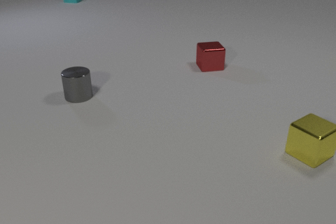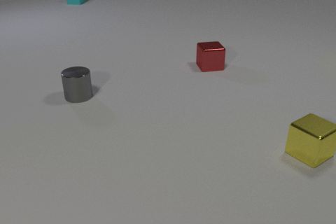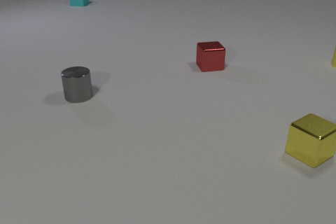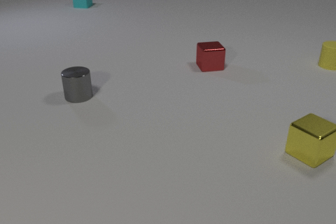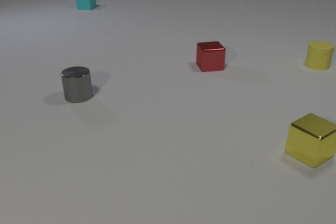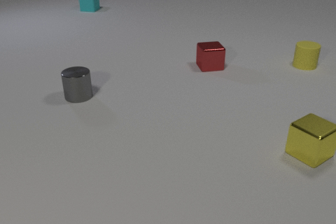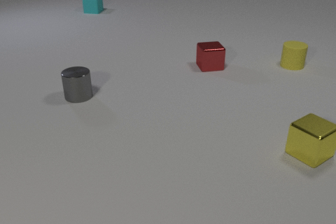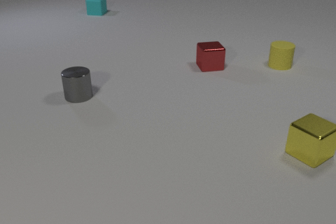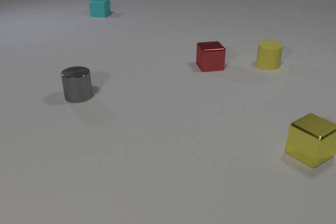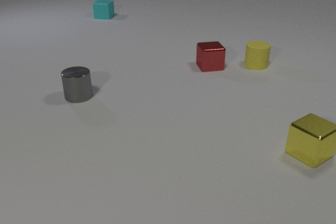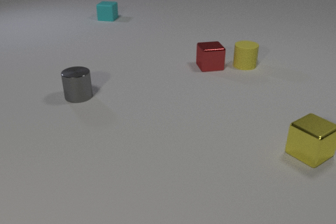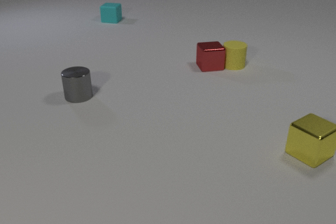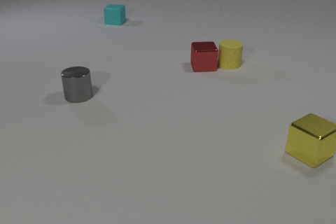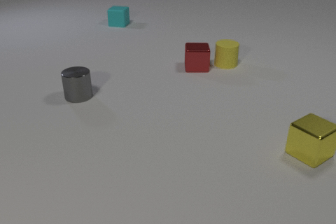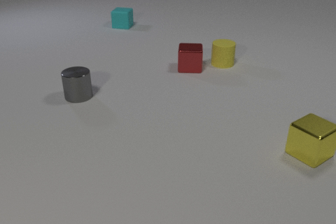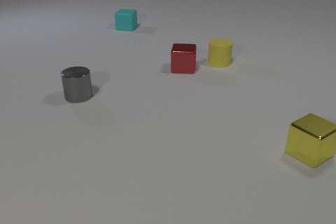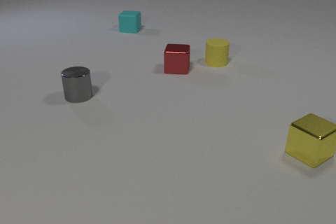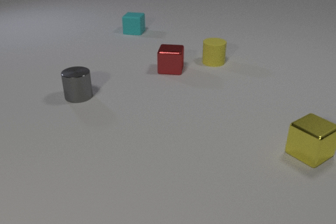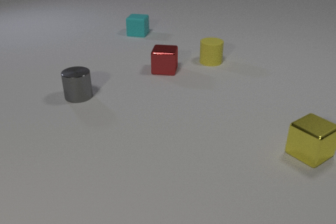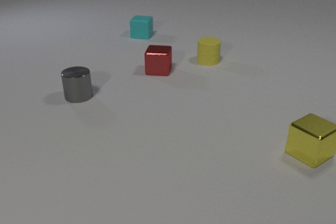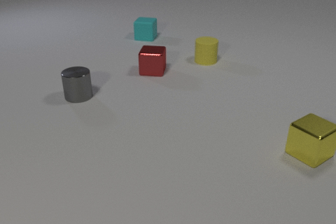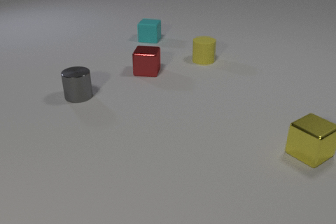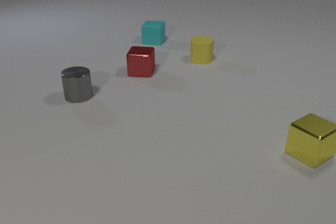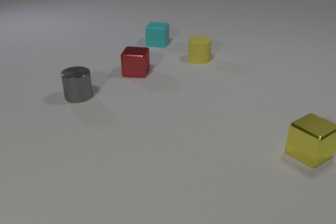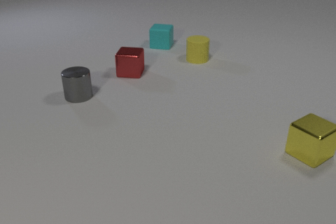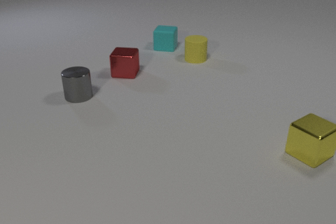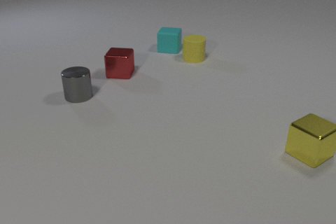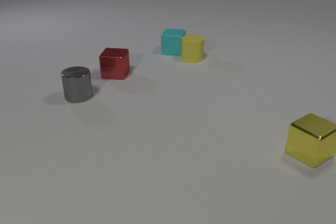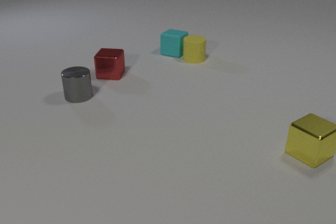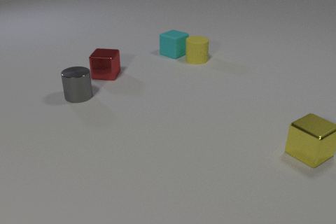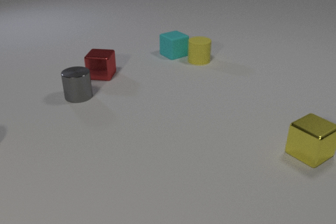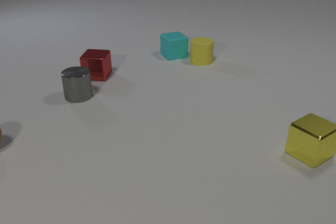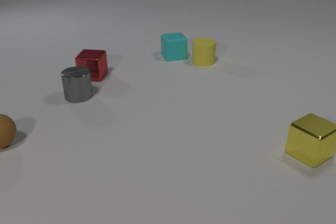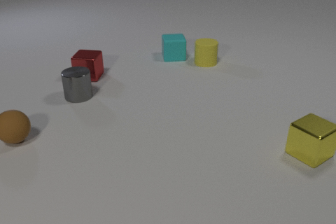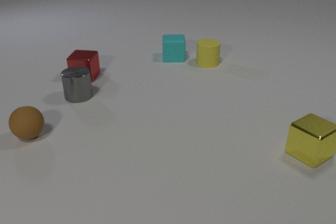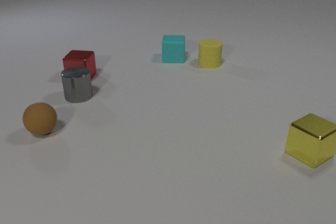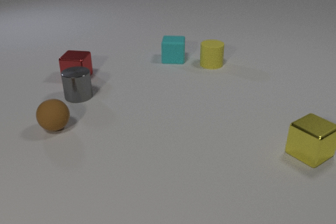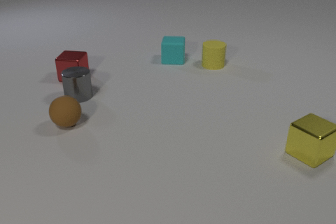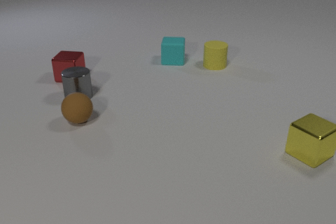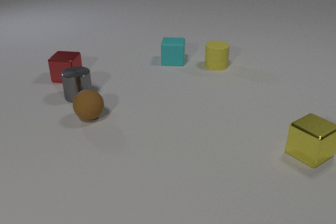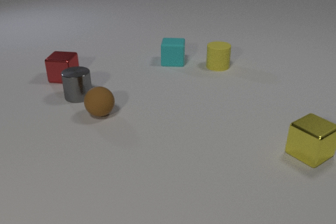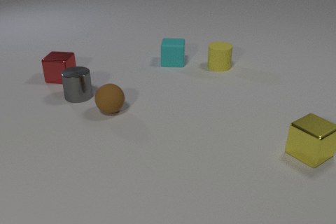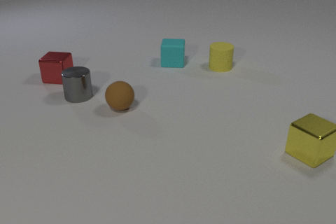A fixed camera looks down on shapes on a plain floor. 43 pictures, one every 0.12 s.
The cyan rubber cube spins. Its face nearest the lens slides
to the left.
The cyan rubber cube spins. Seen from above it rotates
clockwise.
0.00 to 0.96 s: The yellow rubber cylinder comes in at the right edge, slides to the left. The cyan rubber cube slides toward the camera and to the right.
0.96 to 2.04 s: The yellow rubber cylinder slides to the left. The red metal cube slides to the left. The cyan rubber cube slides toward the camera and to the right. The yellow rubber cylinder and the red metal cube collide.
2.04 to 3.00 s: The yellow rubber cylinder slides to the left. The red metal cube slides to the left. The cyan rubber cube slides toward the camera and to the right.
3.00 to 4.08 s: The yellow rubber cylinder slides to the right and toward the camera. The red metal cube slides to the left. The cyan rubber cube slides toward the camera, spins clockwise seen from above by about 75 degrees, its near face sliding to the left. The brown rubber sphere comes in at the left edge, rolls to the right. The yellow rubber cylinder and the cyan rubber cube collide.
4.08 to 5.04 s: The yellow rubber cylinder slides to the right and toward the camera. The red metal cube slides to the left. The cyan rubber cube slides toward the camera. The brown rubber sphere rolls to the right.
What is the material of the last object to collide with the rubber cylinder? rubber.
What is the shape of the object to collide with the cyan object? cylinder.
How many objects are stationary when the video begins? 3.
